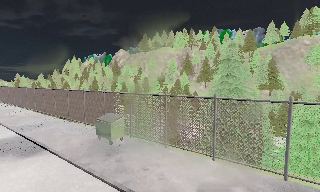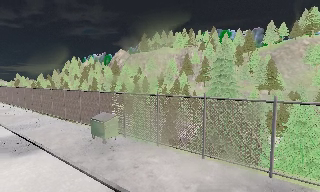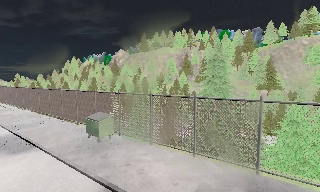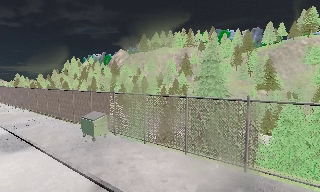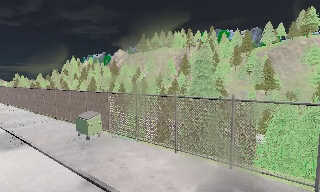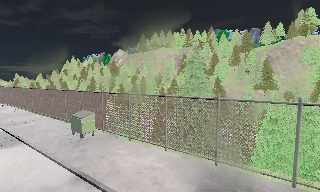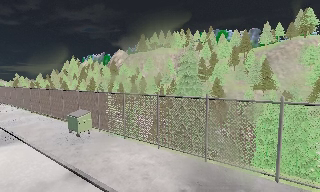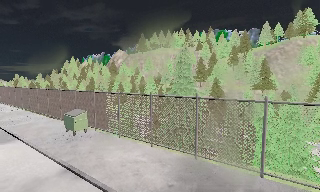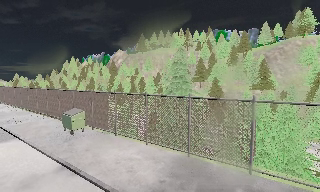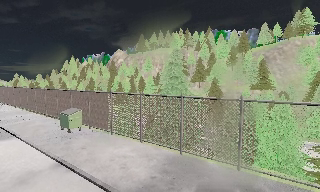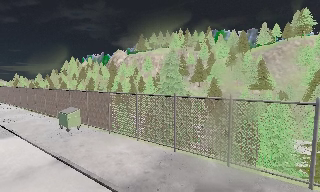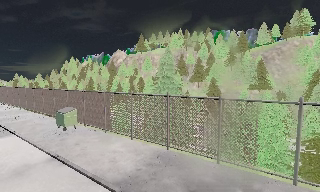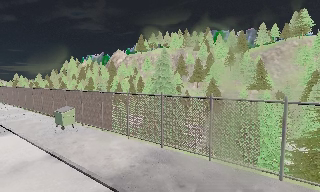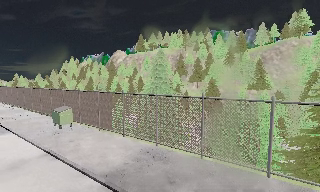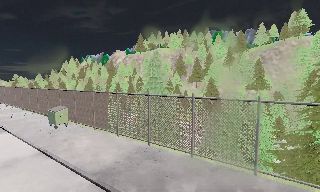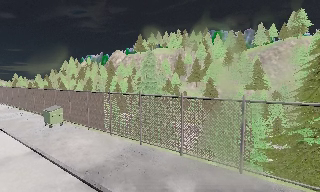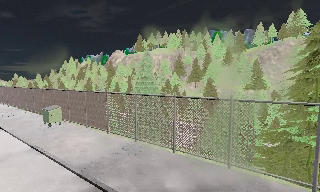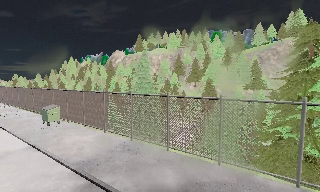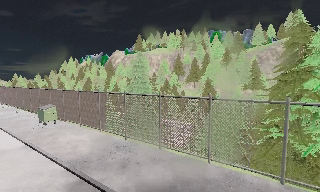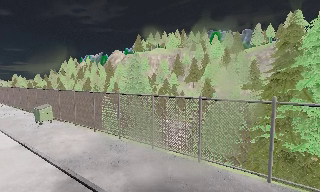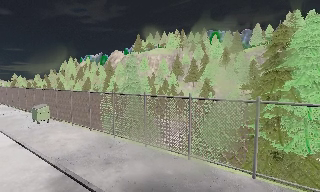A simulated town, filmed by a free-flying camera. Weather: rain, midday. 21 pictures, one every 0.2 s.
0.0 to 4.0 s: The camera travels to its right and backward, about 9 m, so close, fixed things drift to the left.
The film runs backward here.
